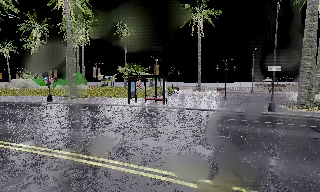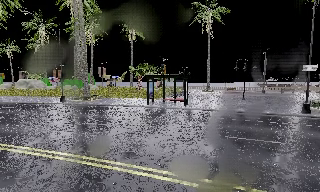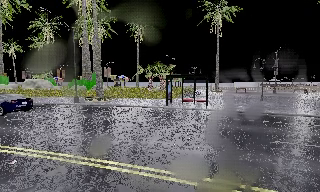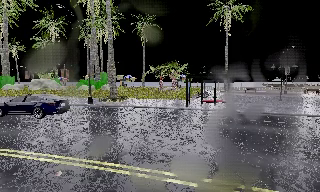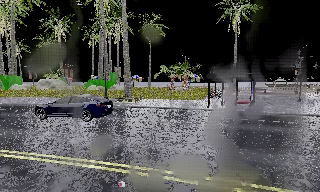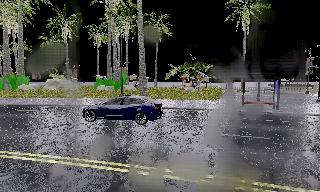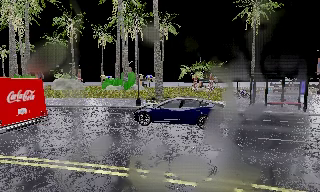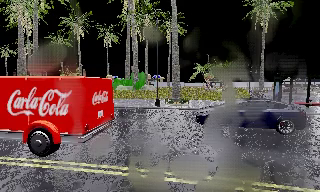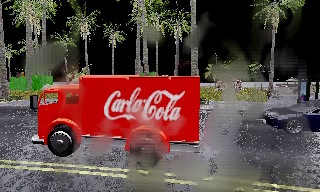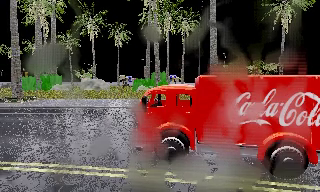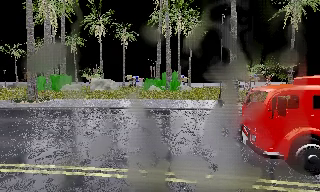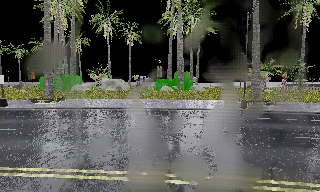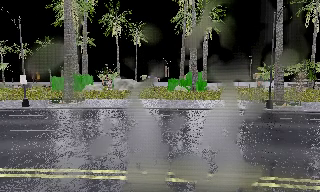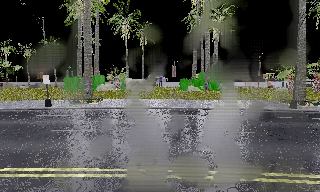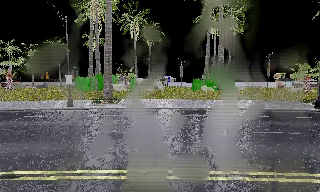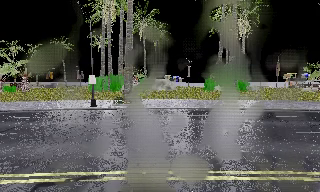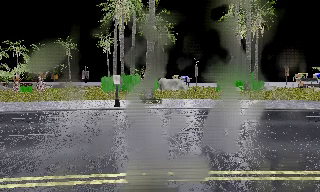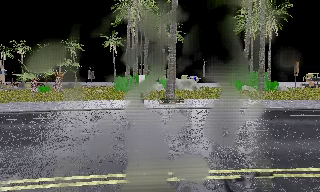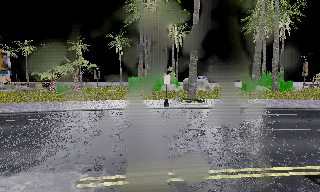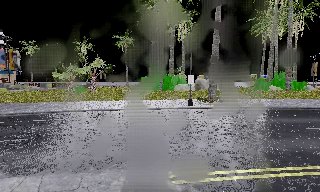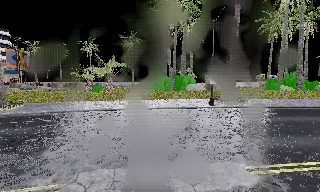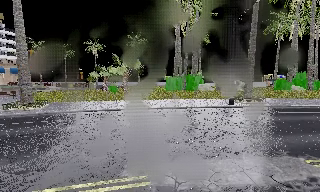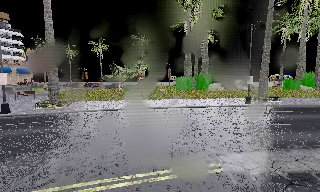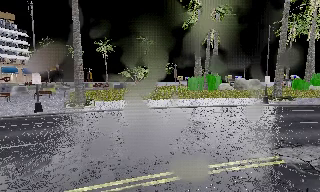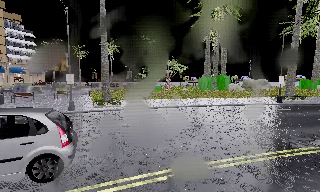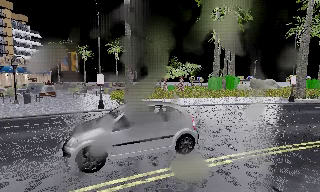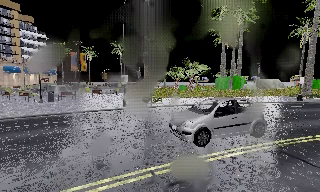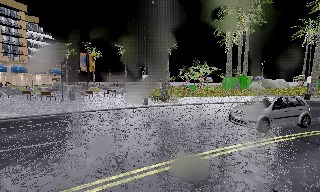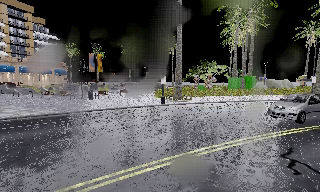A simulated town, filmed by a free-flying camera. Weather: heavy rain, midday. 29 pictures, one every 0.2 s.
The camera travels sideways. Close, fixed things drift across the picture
to the right.
0.0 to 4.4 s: The camera travels to its left, about 40 m, so close, fixed things drift to the right.
4.4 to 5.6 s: The camera travels to its left and backward, about 12 m, so close, fixed things drift to the right.
The film runs backward here.
